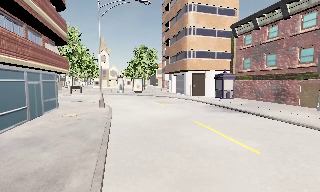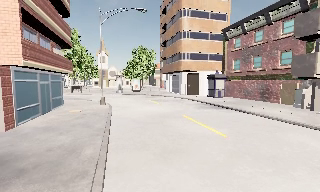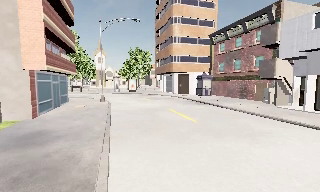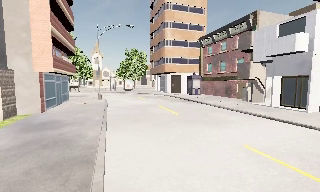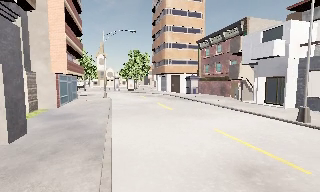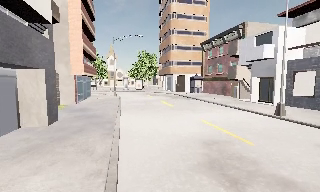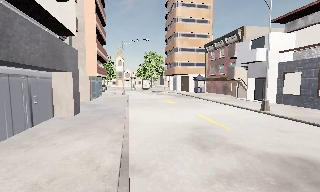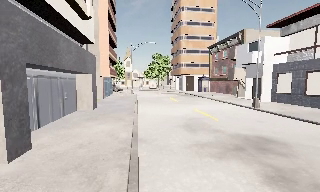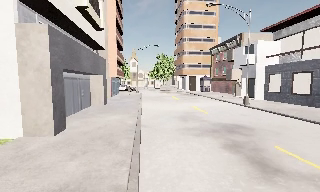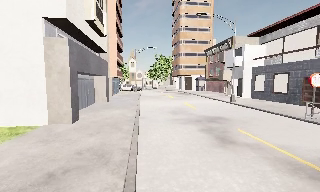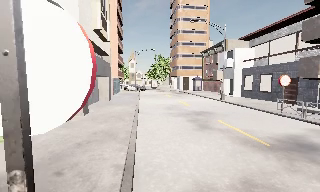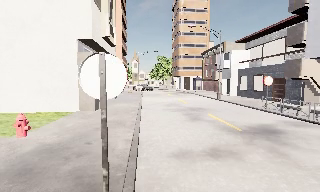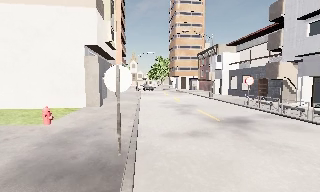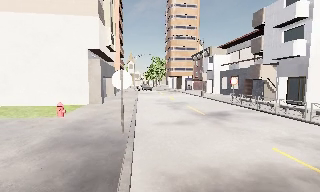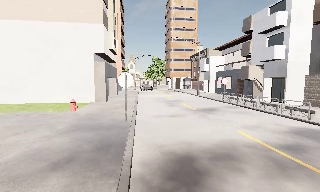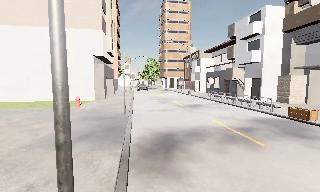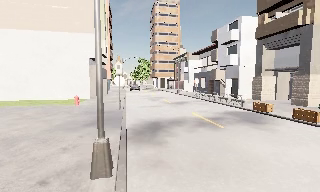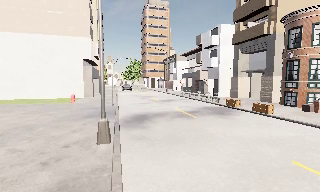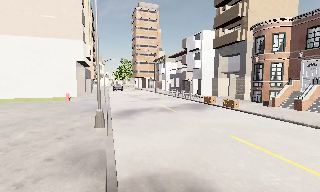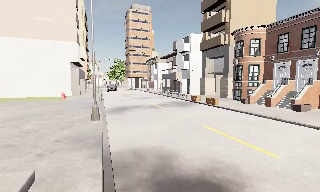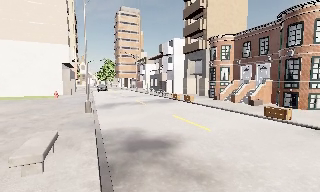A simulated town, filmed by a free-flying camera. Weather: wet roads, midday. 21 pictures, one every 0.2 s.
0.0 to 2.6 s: The camera travels backward, about 20 m, so what stands in front gets smaller.
2.6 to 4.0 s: The camera pans to its right, which is clockwise from overhead, by about 15 degrees. It travels backward, about 12 m, so what stands in front gets smaller.
The film runs forward here.
